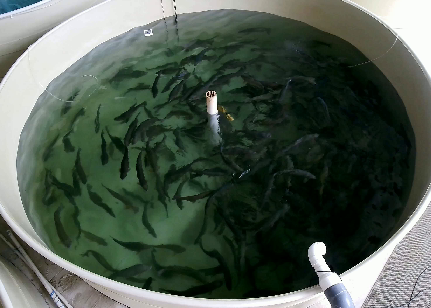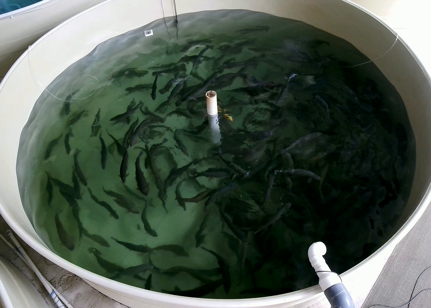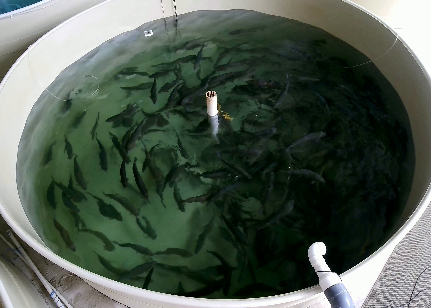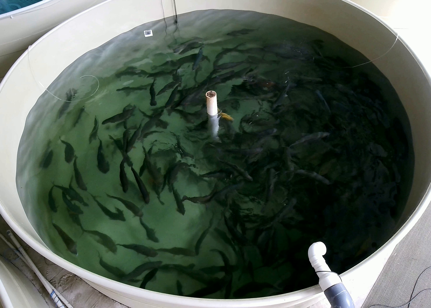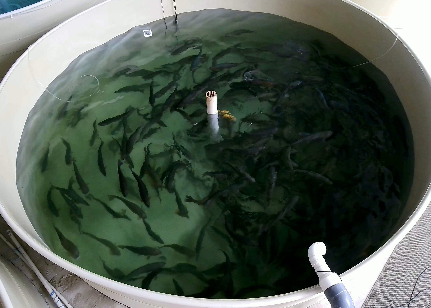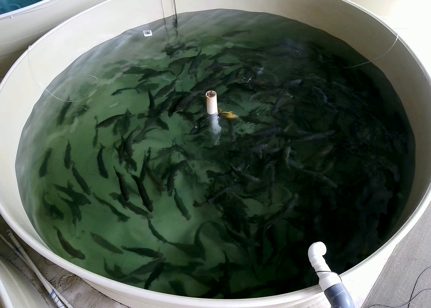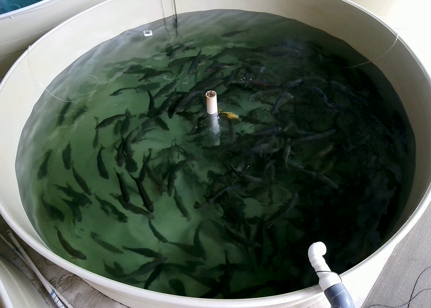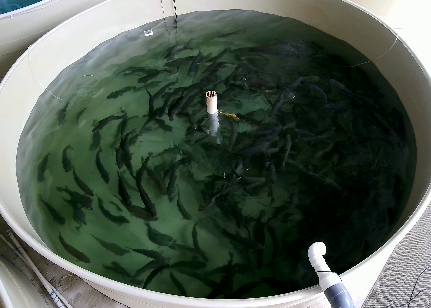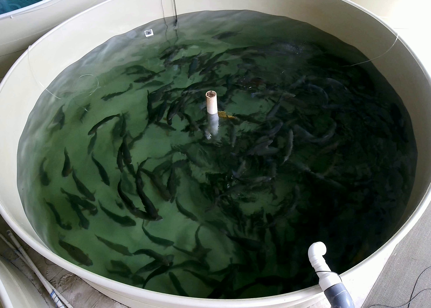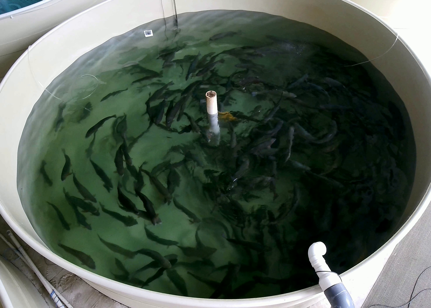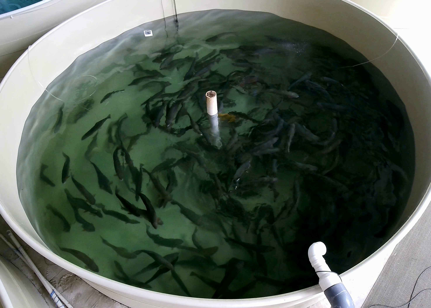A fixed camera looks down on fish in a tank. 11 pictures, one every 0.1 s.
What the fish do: Foraging.
